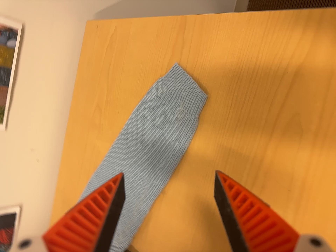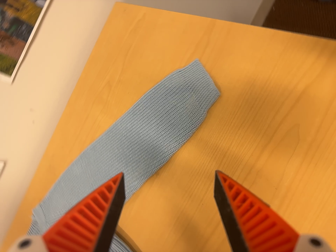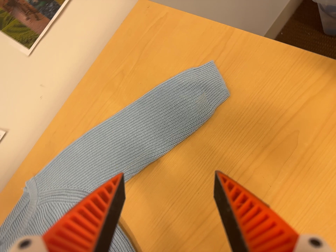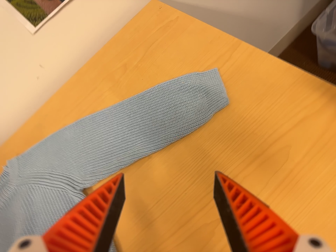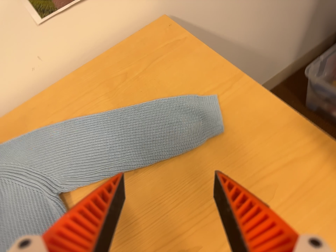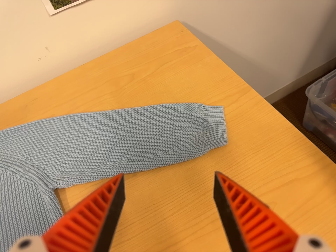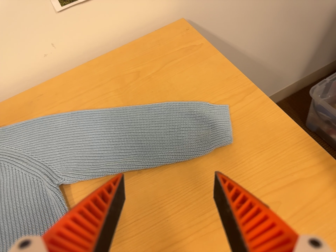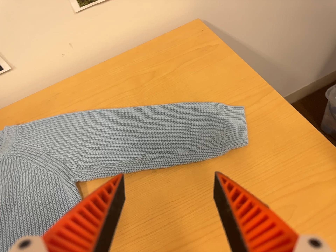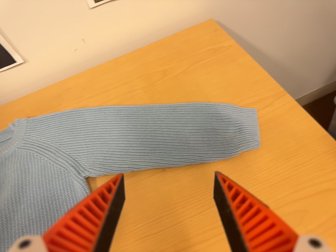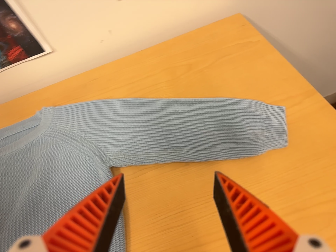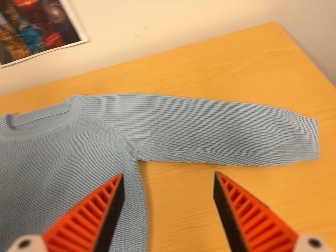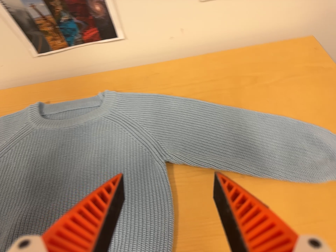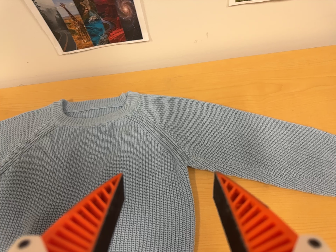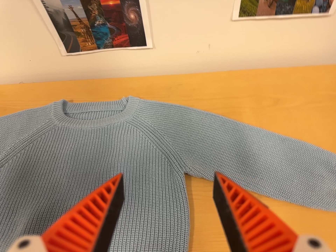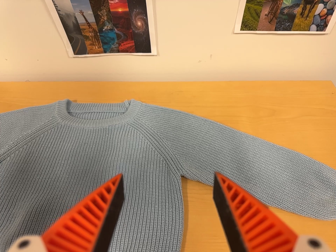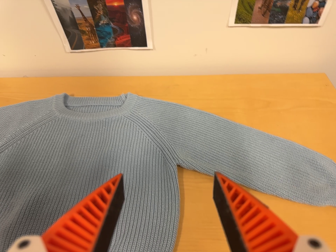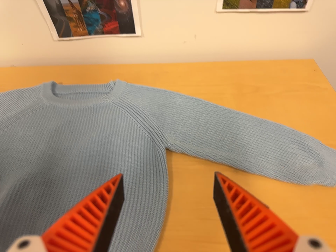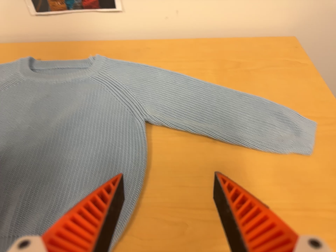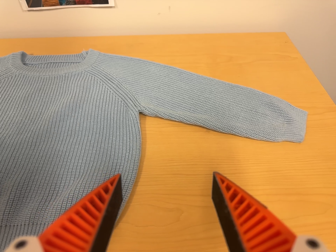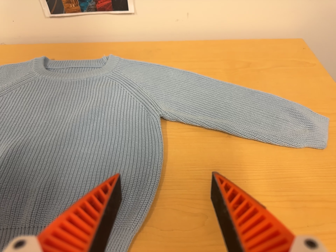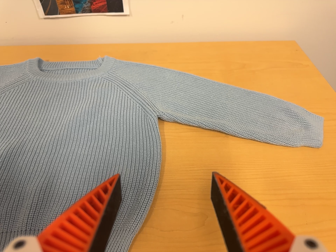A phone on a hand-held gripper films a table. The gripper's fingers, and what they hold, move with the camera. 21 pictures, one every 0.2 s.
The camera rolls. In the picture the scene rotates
clockwise.
0.0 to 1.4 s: The camera pans to its right by about 15 degrees. It travels to its left and toward the bottom of its view, about 16 cm. Its aim tips toward the top of its view by about 10 degrees. It rolls about its line of sight by about 50 degrees, and the scene rotates clockwise.
1.4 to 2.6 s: The camera travels to its left, about 16 cm, so close, fixed things drift to the right. It rolls about its line of sight by about 25 degrees, and the scene rotates clockwise.
2.6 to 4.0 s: The camera travels toward the bottom of its view, about 14 cm, so close, fixed things drift upward.
The film runs backward here.
